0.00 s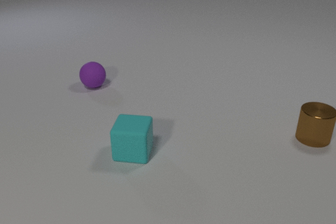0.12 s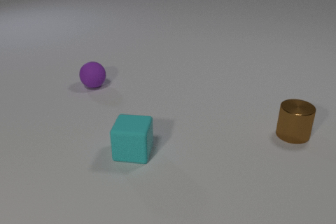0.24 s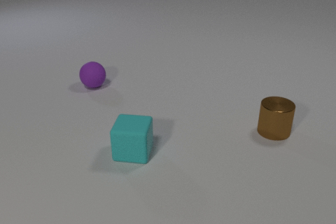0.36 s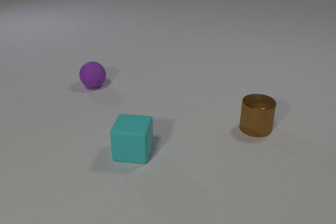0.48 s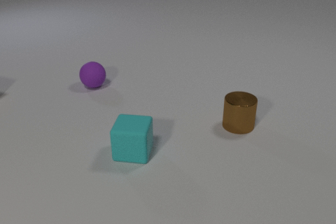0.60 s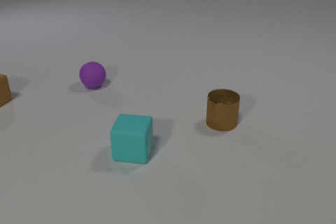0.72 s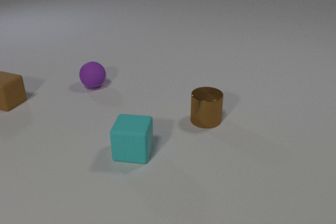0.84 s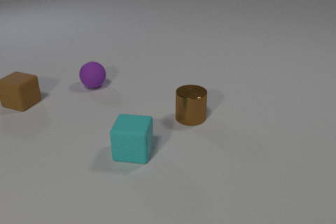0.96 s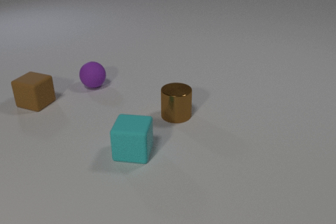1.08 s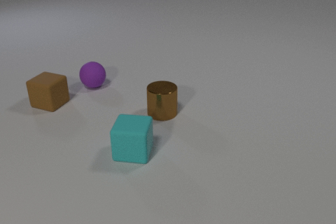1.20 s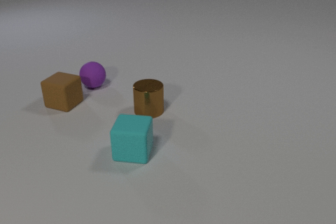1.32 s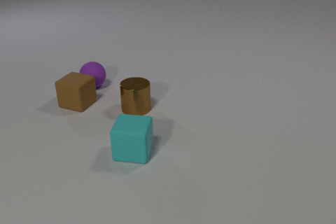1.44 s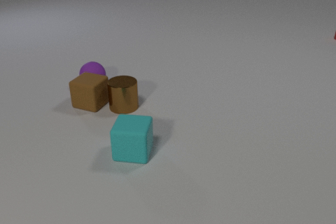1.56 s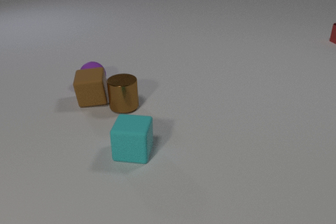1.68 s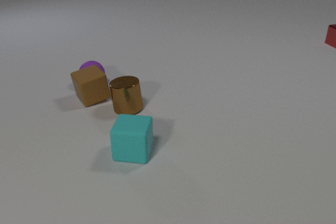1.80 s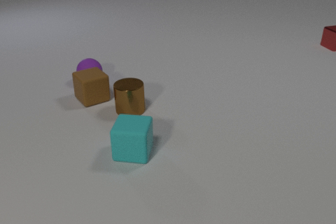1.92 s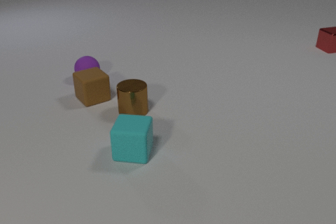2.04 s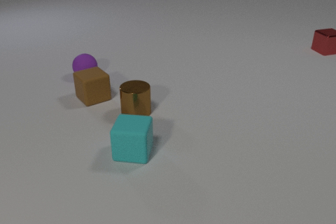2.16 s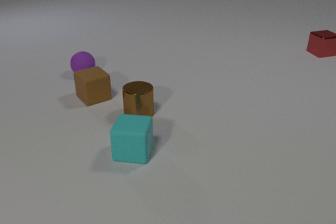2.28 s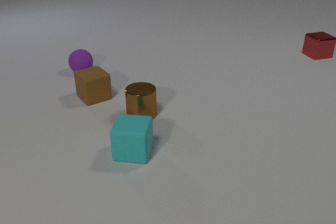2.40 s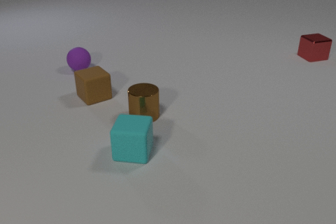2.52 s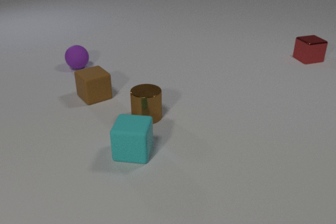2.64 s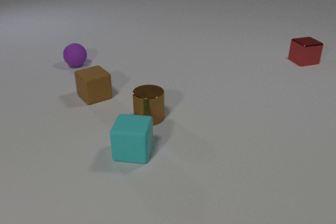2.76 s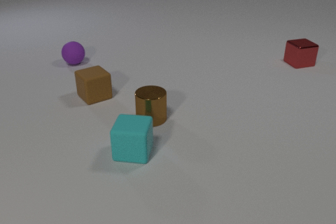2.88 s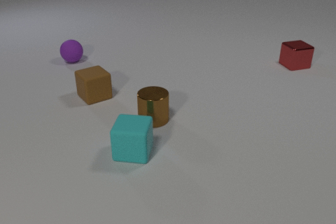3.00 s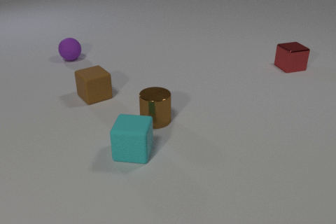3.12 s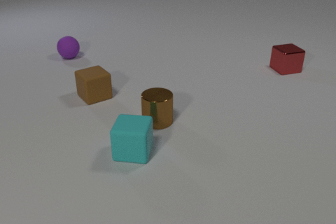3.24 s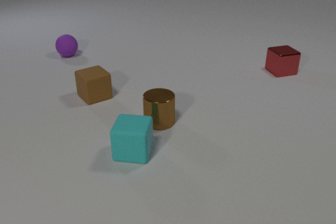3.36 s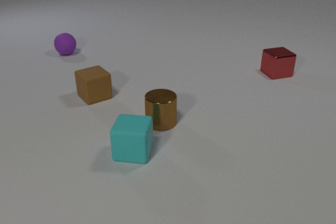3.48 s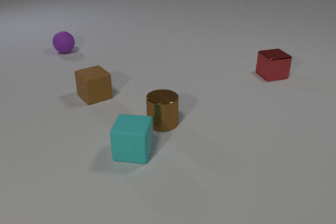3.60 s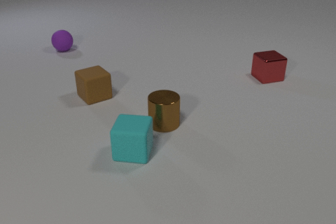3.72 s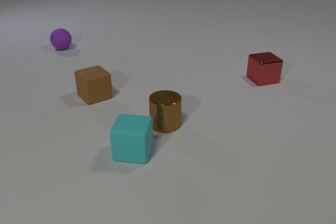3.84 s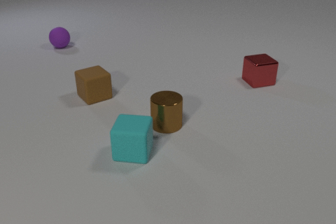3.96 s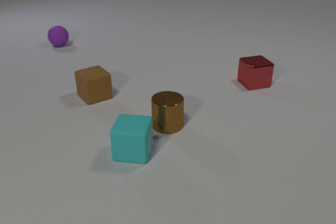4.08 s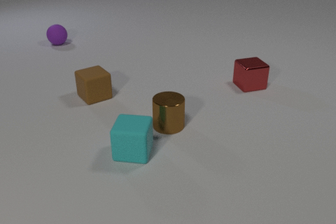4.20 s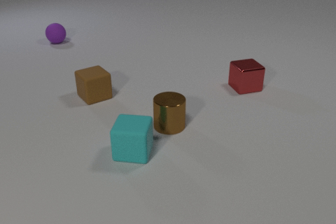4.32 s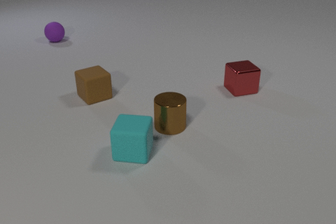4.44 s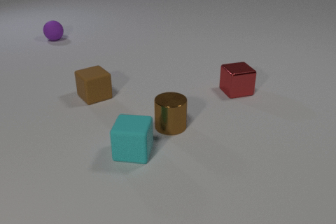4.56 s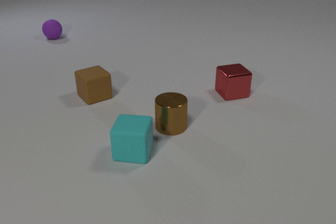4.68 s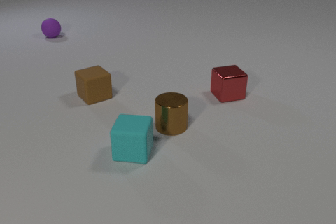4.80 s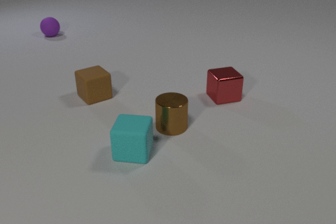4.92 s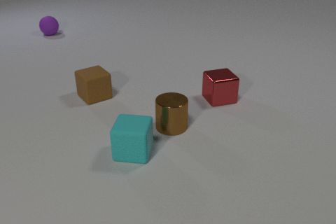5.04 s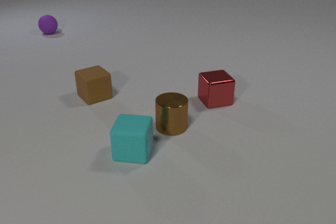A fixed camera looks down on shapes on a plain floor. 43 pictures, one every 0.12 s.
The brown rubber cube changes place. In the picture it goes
to the right.
The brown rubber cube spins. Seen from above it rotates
counterclockwise.
0.00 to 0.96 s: The brown rubber cube comes in at the left edge, slides to the right and toward the camera. The brown metal cylinder slides to the left.
0.96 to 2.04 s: The brown rubber cube slides to the right, spins counterclockwise seen from above by about 60 degrees, its near face sliding to the right. The brown metal cylinder slides to the left. The purple rubber sphere rolls away from the camera. The red metal cube comes in at the right edge, slides toward the camera and to the left. The brown rubber cube and the brown metal cylinder collide. The brown rubber cube and the purple rubber sphere collide.
2.04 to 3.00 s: The brown metal cylinder slides to the right and toward the camera. The purple rubber sphere rolls away from the camera. The red metal cube slides toward the camera and to the left.
3.00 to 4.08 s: The brown metal cylinder slides to the right and toward the camera. The purple rubber sphere rolls away from the camera. The red metal cube slides toward the camera and to the left.
4.08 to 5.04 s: The purple rubber sphere rolls away from the camera. The red metal cube slides toward the camera and to the left.
What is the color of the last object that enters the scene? red.
Are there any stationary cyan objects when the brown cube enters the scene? yes.
How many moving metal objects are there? 2.
